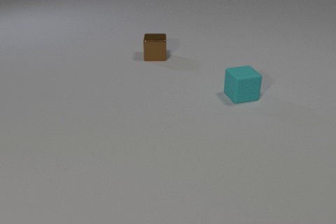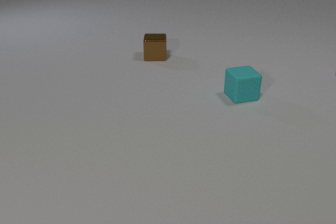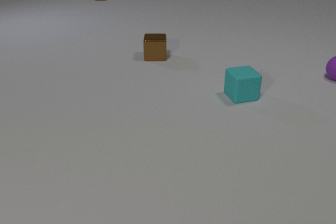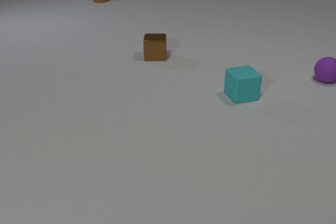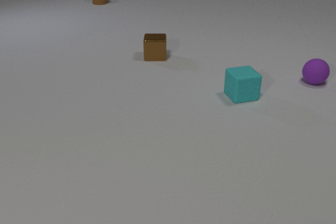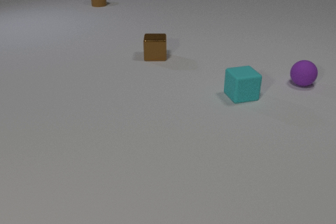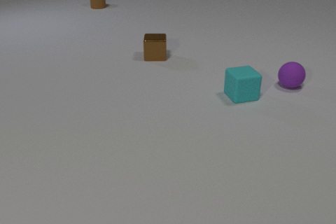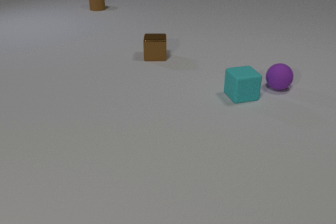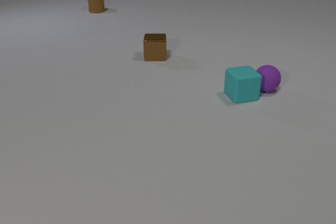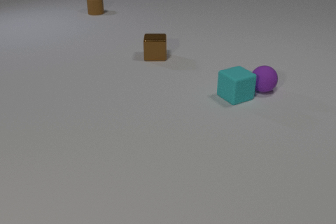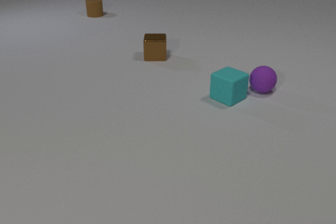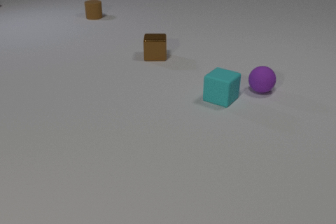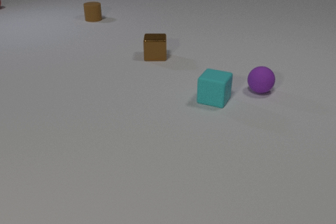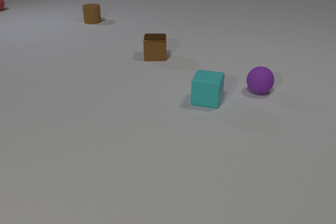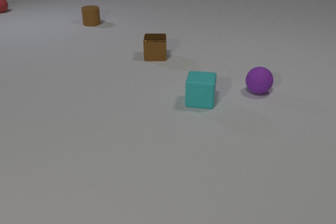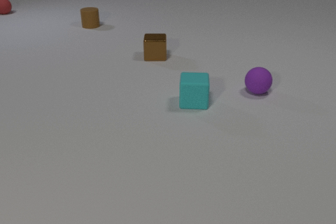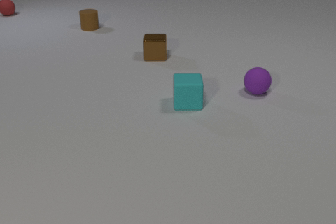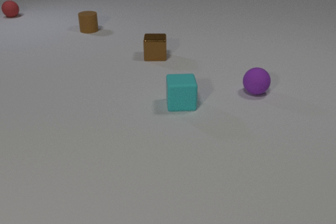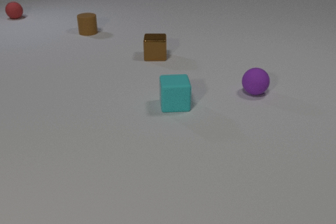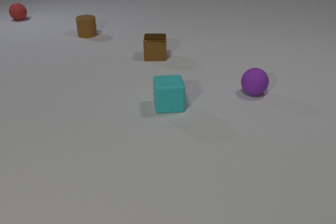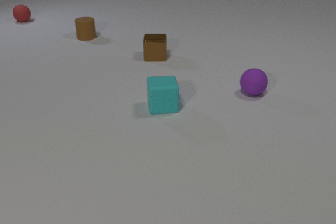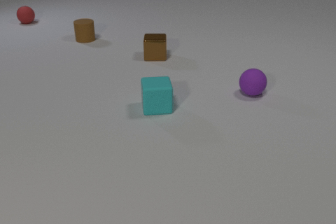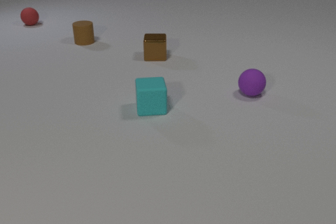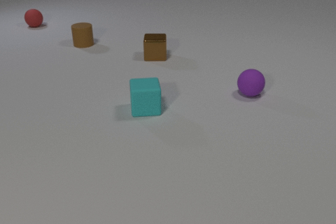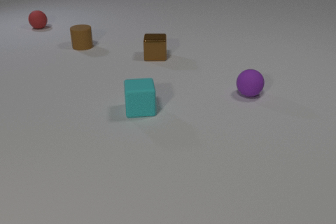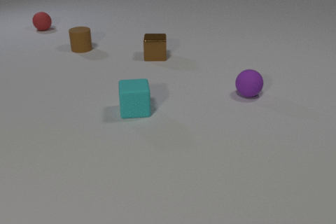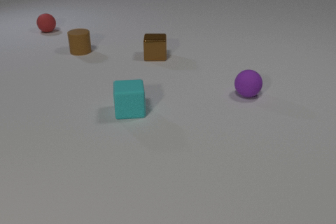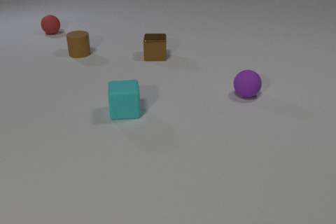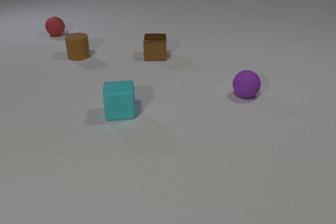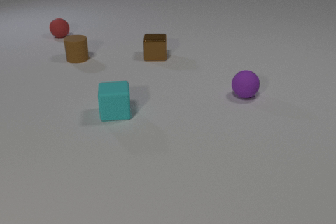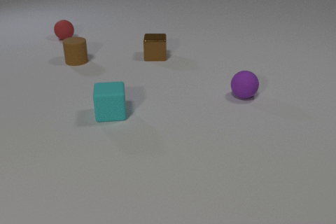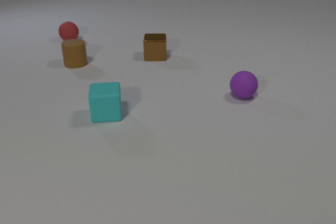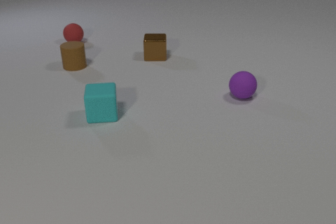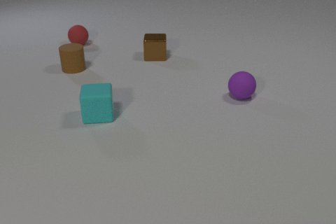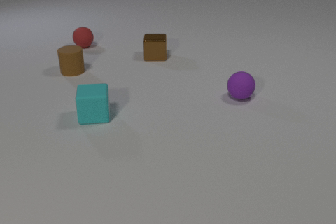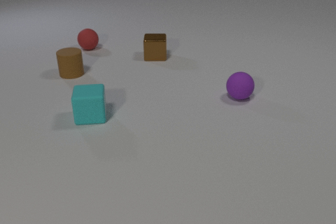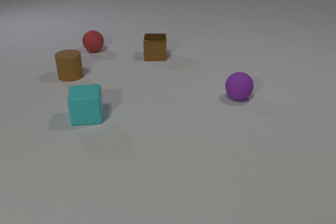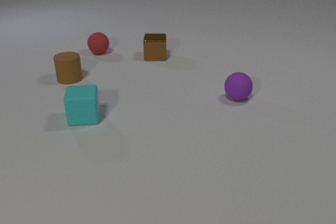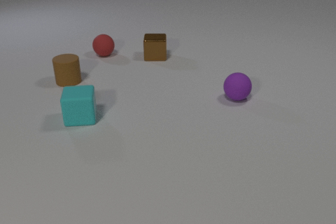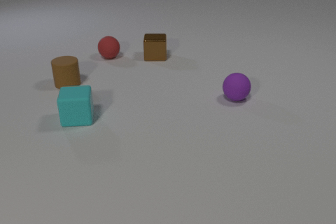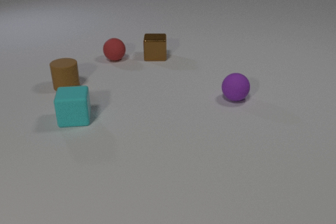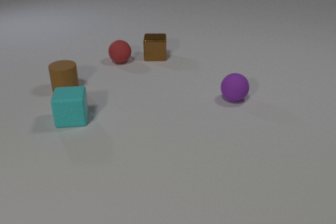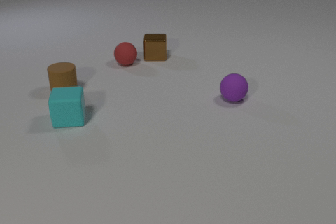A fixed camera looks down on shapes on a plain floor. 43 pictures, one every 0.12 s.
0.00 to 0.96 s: The purple rubber sphere comes in at the right edge, rolls to the left and toward the camera. The brown rubber cylinder comes in at the top edge, slides toward the camera.
0.96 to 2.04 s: The purple rubber sphere rolls to the left and toward the camera. The cyan rubber cube slides to the left and toward the camera, spins so that its near face slides to the right, counterclockwise seen from above. The red rubber sphere comes in at the left edge, rolls toward the camera and to the right. The brown rubber cylinder slides toward the camera. The purple rubber sphere and the cyan rubber cube collide.
2.04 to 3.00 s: The purple rubber sphere rolls to the left and toward the camera. The cyan rubber cube slides to the left. The red rubber sphere rolls toward the camera and to the right. The brown rubber cylinder slides toward the camera.
3.00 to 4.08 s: The purple rubber sphere rolls to the left and toward the camera. The cyan rubber cube slides to the left. The red rubber sphere rolls toward the camera and to the right. The brown rubber cylinder slides toward the camera.
4.08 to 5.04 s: The purple rubber sphere rolls to the left and toward the camera. The cyan rubber cube slides to the left. The red rubber sphere rolls toward the camera and to the right. The brown rubber cylinder slides toward the camera.
How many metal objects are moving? 0.
How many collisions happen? 1.
What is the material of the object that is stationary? metal.
